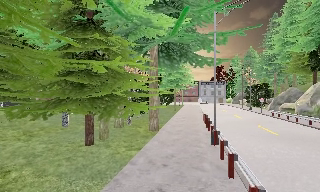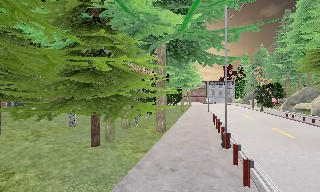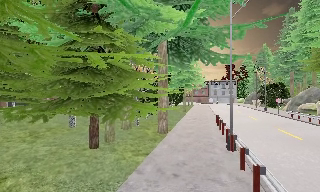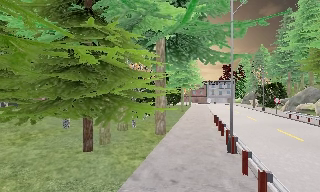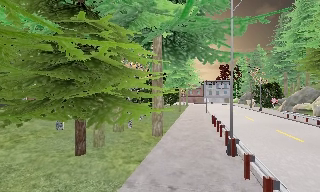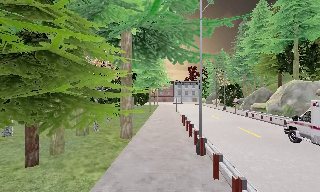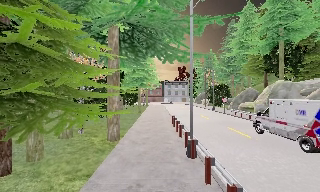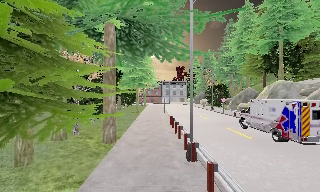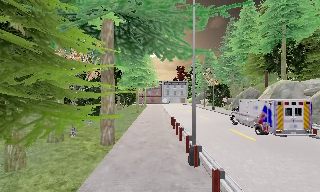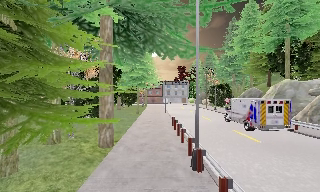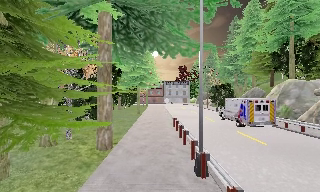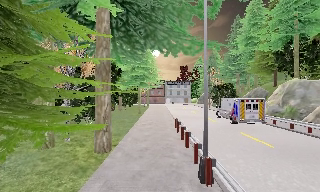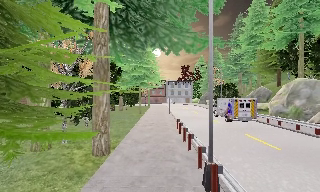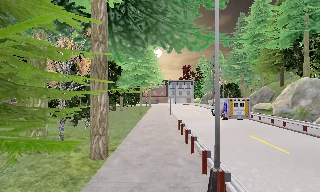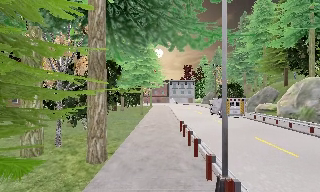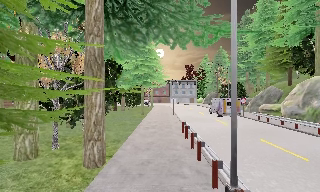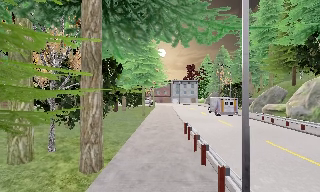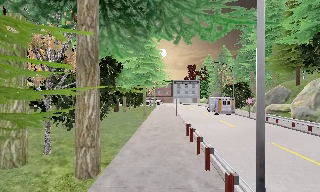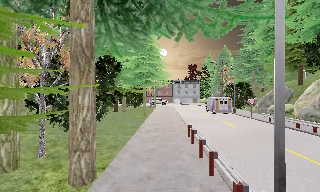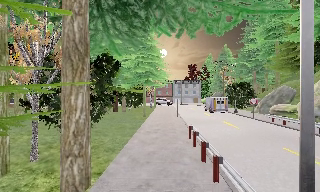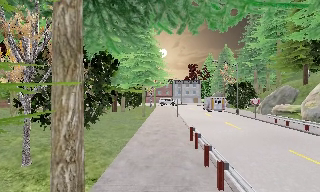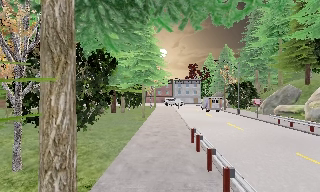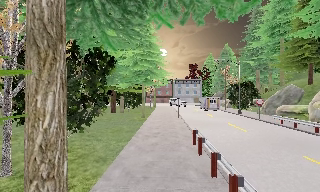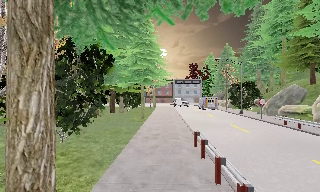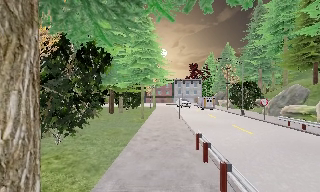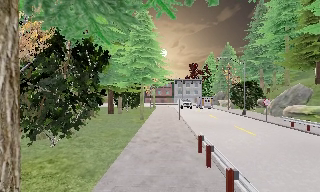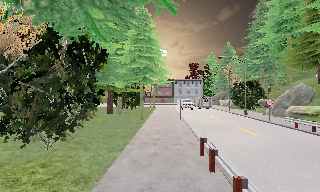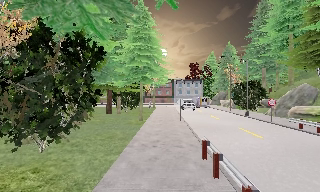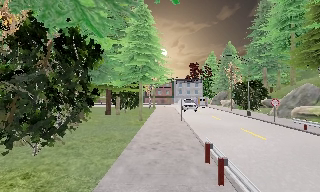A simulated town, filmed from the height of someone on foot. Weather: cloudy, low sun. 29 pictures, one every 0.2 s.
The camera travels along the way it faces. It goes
forward.
0.0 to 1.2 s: The camera swings to its right by about 15 degrees, and the scene slides to the left. It travels forward, about 2 m, so what stands in front looms larger.
1.2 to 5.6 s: The camera travels forward, about 8 m, so what stands in front looms larger.
The film runs forward here.
